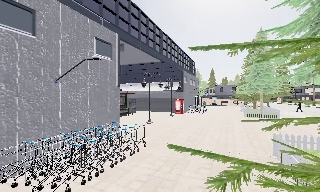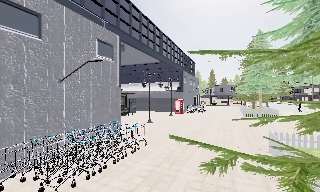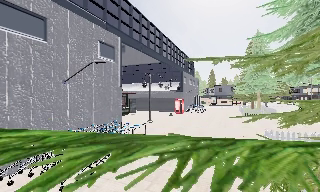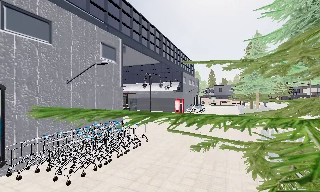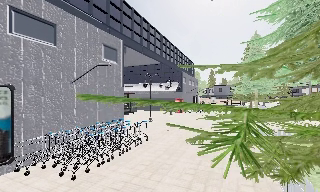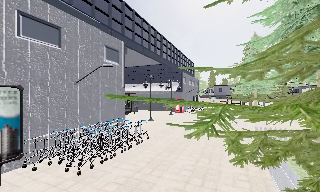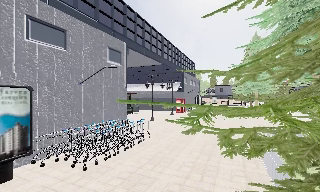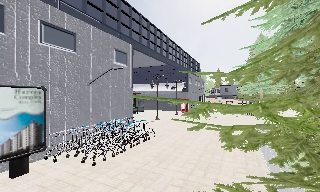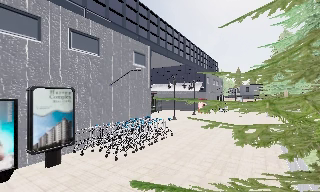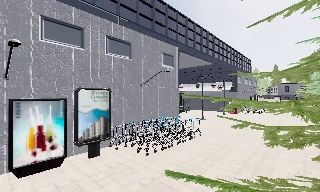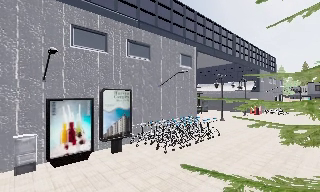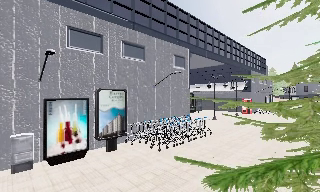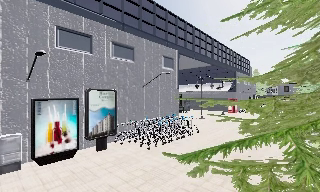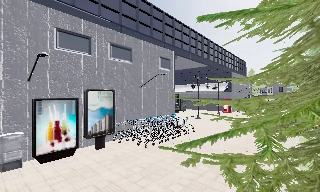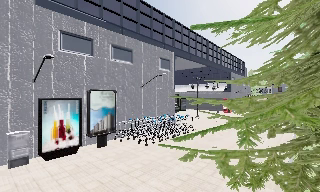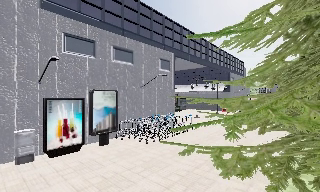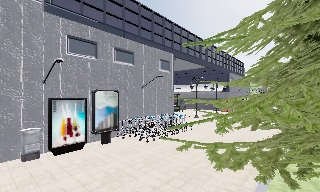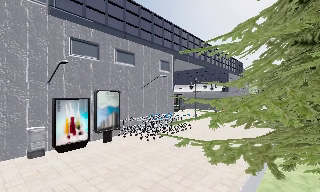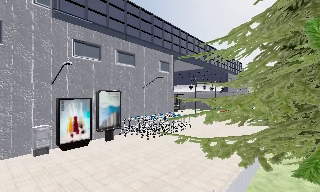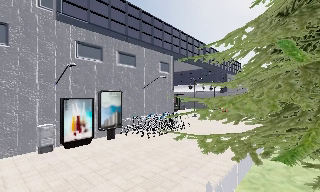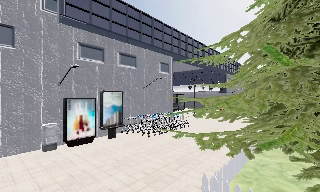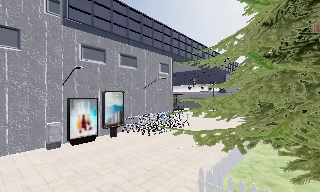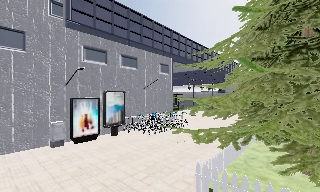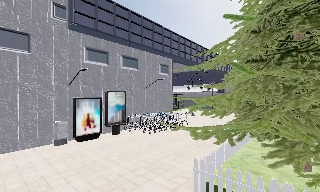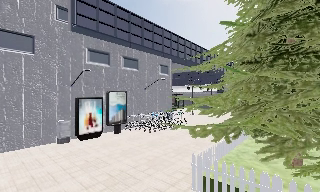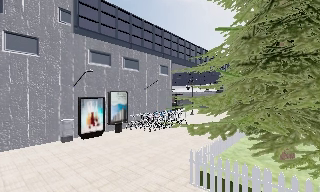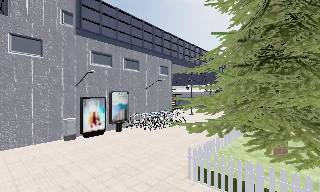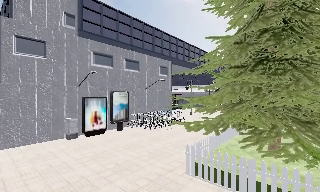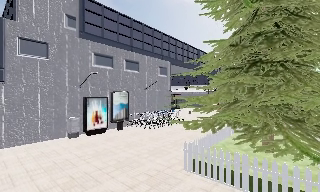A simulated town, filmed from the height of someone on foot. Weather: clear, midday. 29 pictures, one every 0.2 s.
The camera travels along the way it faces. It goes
backward.
0.0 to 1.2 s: The camera travels backward, about 1.5 m, so what stands in front gets smaller.
1.2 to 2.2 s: The scene slides to the right, as the camera pans about 20 degrees to its left. It travels backward, about 1.5 m, so what stands in front gets smaller.
2.2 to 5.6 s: The camera travels backward, about 4.5 m, so what stands in front gets smaller.
The film runs backward here.
